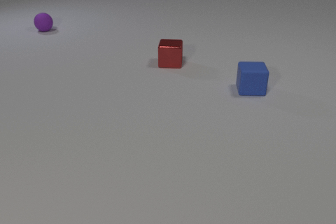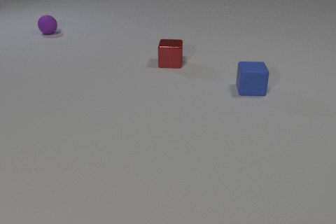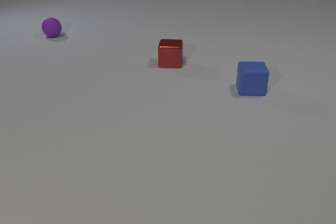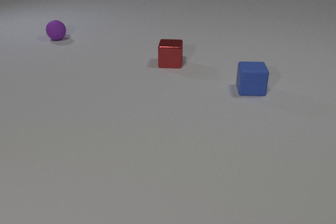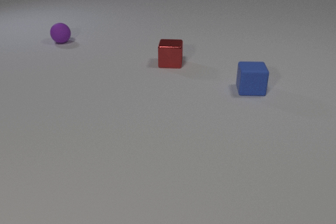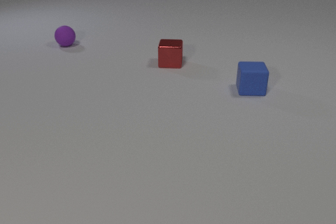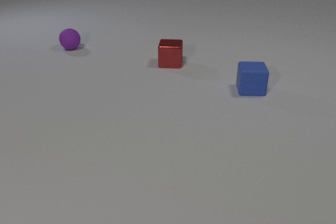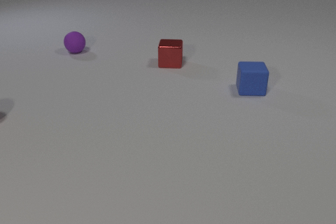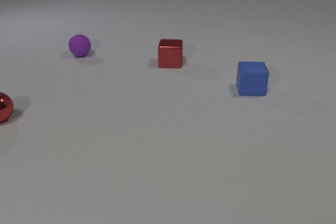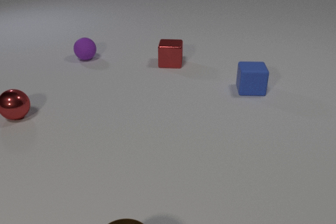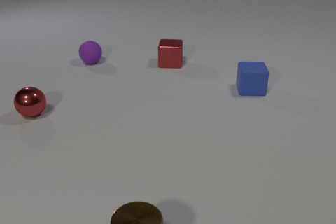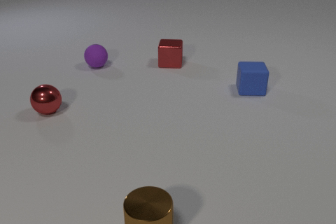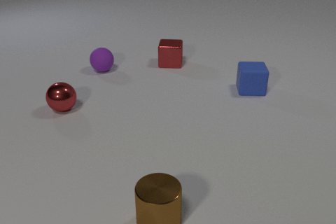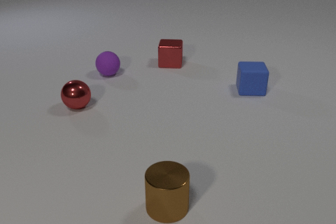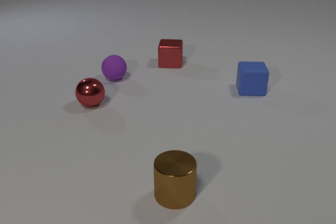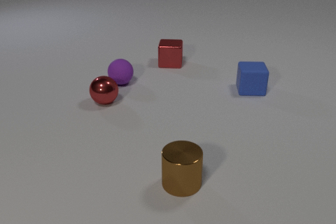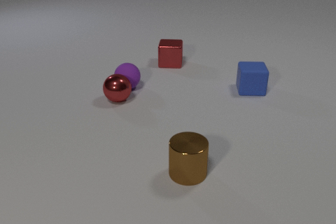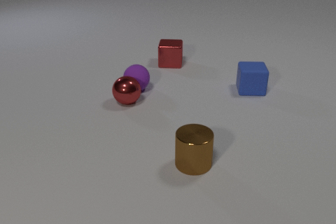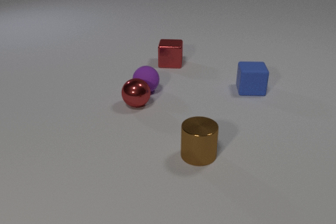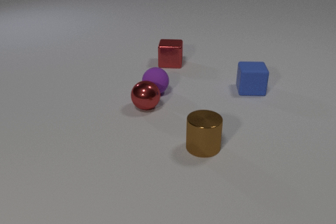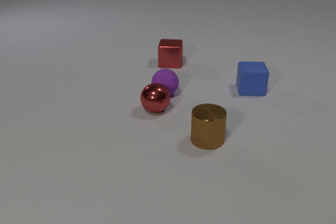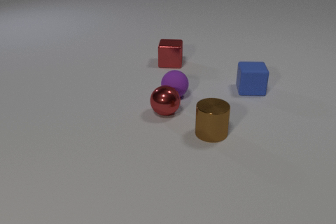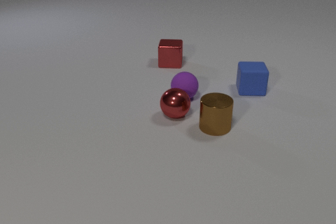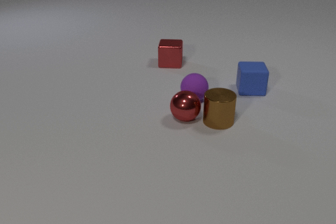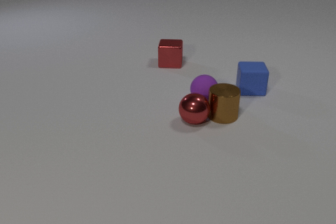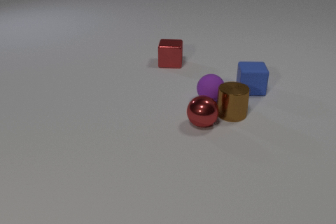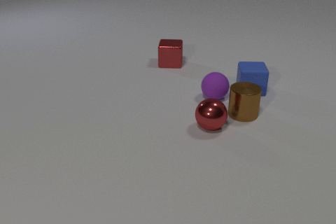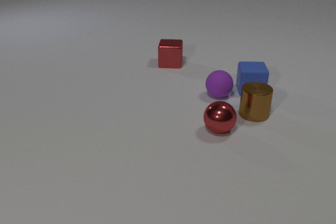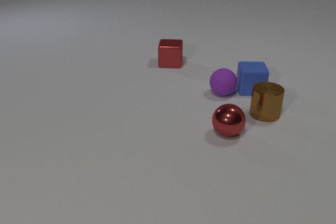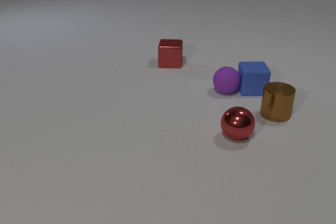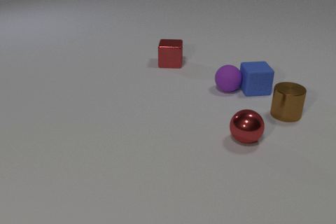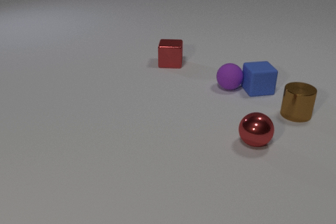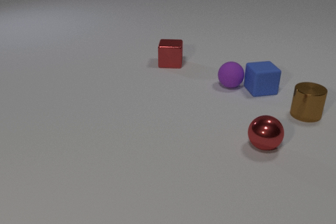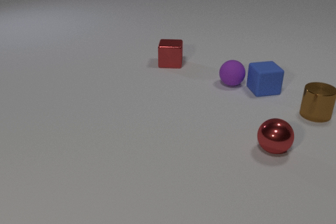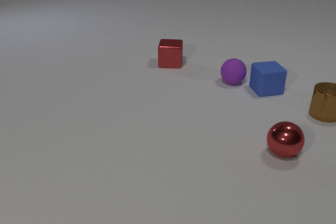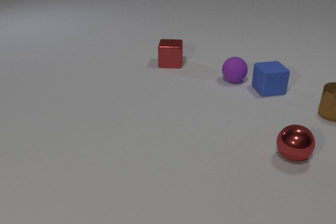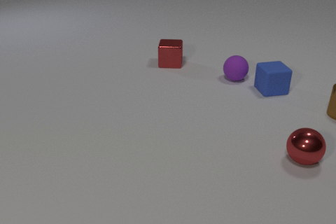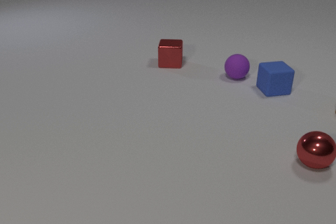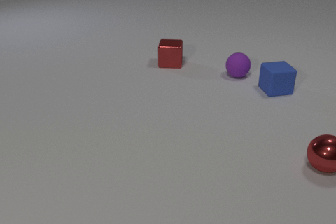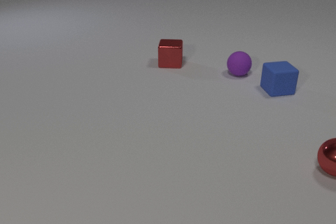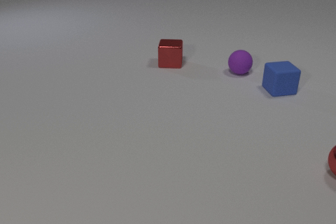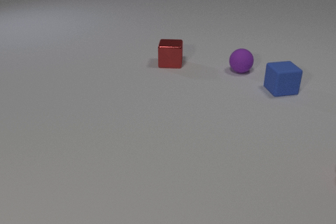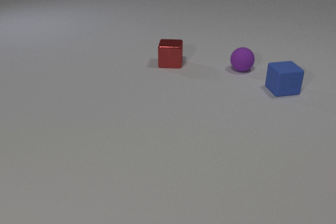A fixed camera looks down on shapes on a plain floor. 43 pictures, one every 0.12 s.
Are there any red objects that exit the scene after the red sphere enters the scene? yes.
How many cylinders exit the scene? 1.
How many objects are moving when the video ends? 2.
0.00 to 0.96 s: The red metal sphere comes in at the left edge, rolls to the right. The purple rubber sphere rolls toward the camera.
0.96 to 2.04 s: The red metal sphere rolls to the right. The purple rubber sphere rolls toward the camera and to the right. The brown metal cylinder comes in at the bottom edge, slides away from the camera and to the right. The red metal sphere and the purple rubber sphere collide.
2.04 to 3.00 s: The red metal sphere rolls to the right and toward the camera. The purple rubber sphere rolls to the right. The brown metal cylinder slides away from the camera. The red metal sphere and the brown metal cylinder collide. The purple rubber sphere and the brown metal cylinder collide.
3.00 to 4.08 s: The red metal sphere rolls to the right and toward the camera. The purple rubber sphere rolls away from the camera and to the right. The brown metal cylinder slides to the right. The blue rubber cube slides to the right. The purple rubber sphere and the blue rubber cube collide.
4.08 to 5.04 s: The red metal sphere rolls to the right, leaves at the right edge. The purple rubber sphere rolls away from the camera. The brown metal cylinder slides to the right and away from the camera, leaves at the right edge. The blue rubber cube slides to the right.
